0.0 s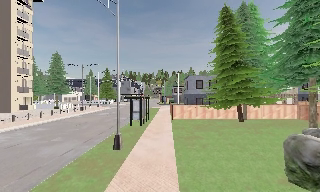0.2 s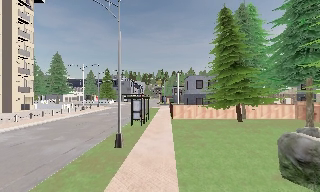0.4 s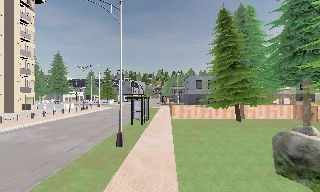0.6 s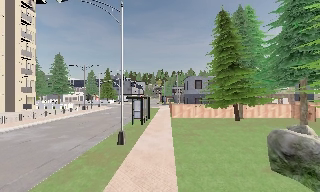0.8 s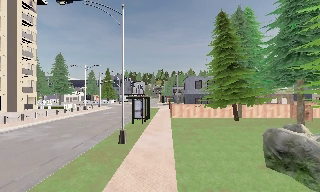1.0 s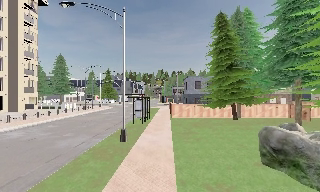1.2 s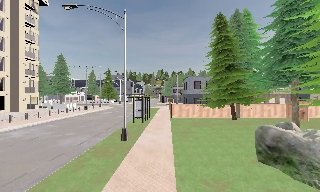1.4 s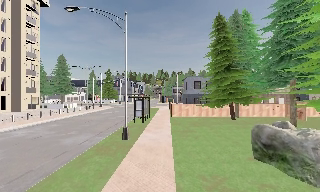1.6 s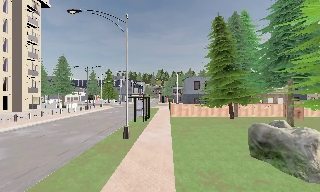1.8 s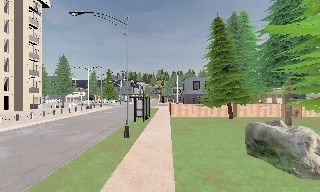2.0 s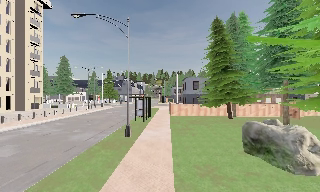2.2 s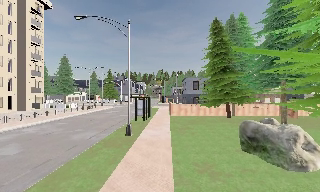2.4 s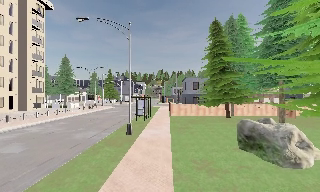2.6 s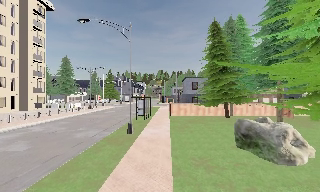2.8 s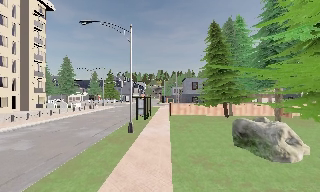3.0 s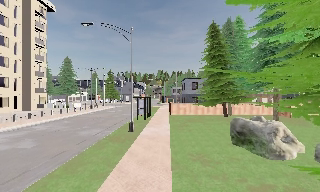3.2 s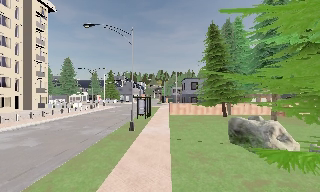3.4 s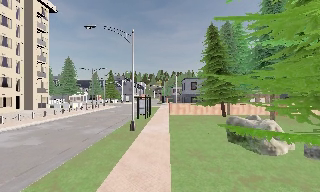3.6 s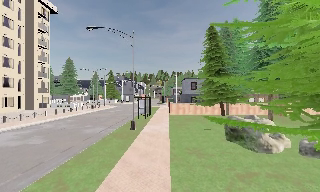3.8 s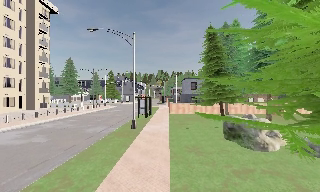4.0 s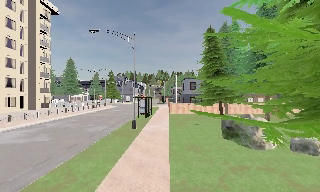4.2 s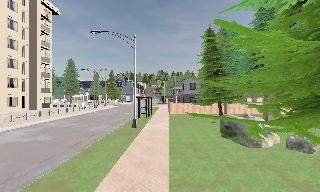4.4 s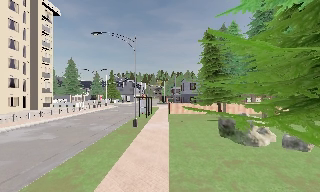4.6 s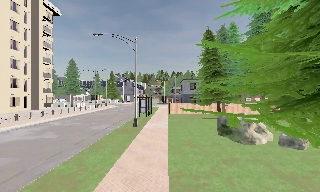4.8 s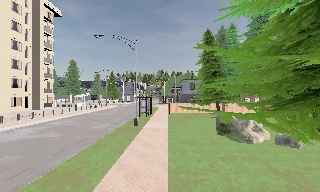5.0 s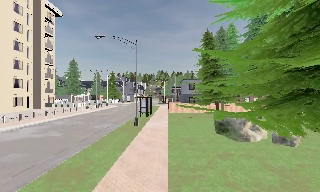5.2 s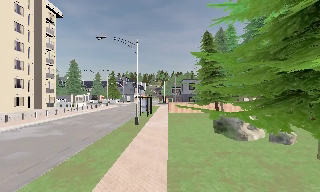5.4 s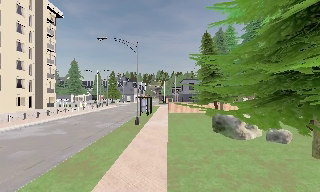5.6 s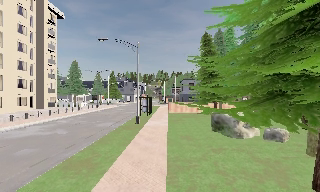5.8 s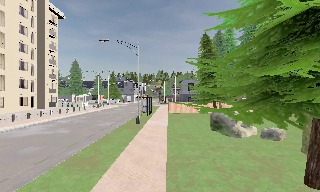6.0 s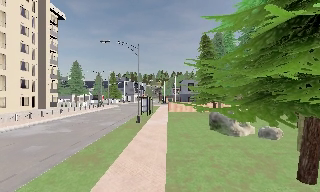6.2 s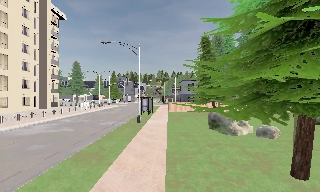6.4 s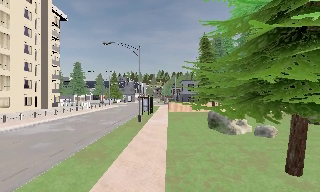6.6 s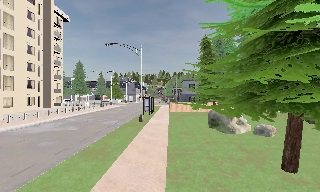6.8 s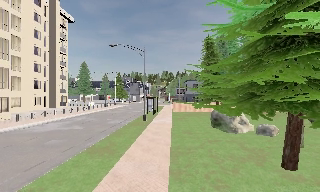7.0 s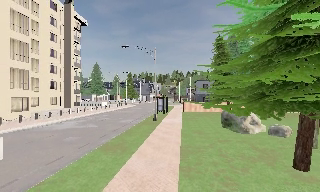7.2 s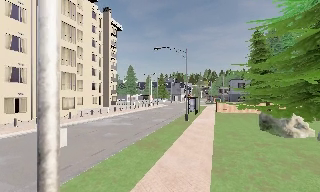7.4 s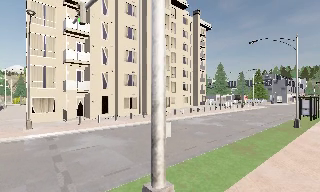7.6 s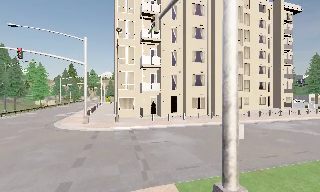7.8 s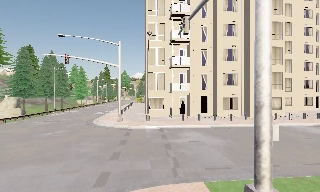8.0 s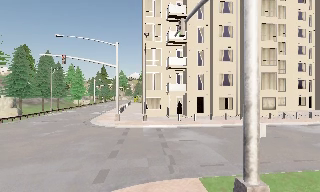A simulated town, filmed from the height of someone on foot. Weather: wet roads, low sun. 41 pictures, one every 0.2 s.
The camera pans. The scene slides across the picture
to the right.
The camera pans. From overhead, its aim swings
counterclockwise.
0.0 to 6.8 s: The camera travels backward, about 8 m, so what stands in front gets smaller.
6.8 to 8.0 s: The camera swings to its left by about 80 degrees, and the scene slides to the right. It travels backward, about 1.5 m.
The film runs backward here.
